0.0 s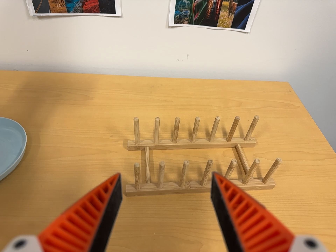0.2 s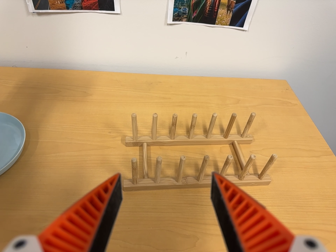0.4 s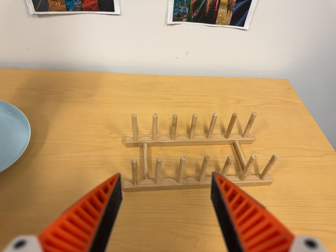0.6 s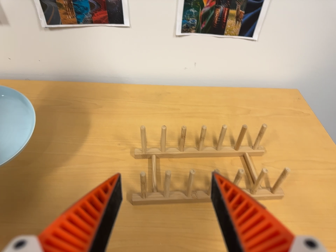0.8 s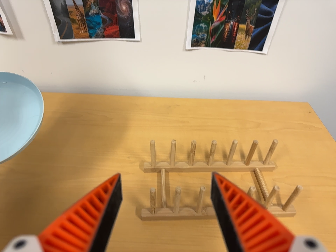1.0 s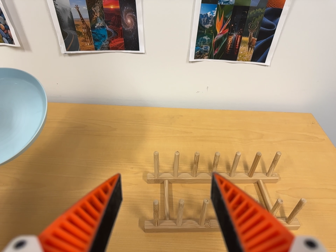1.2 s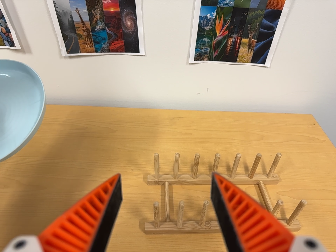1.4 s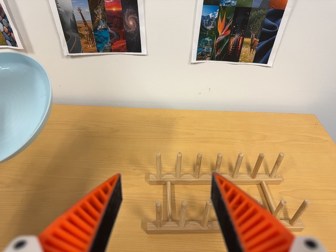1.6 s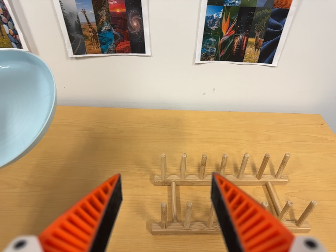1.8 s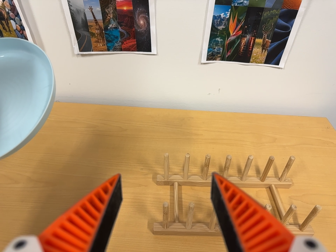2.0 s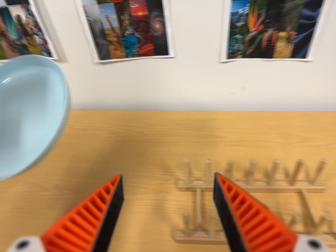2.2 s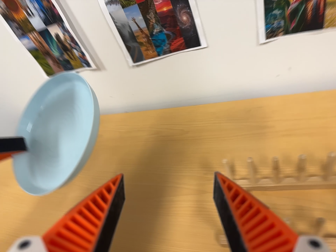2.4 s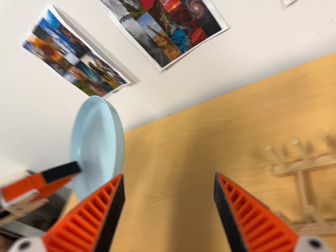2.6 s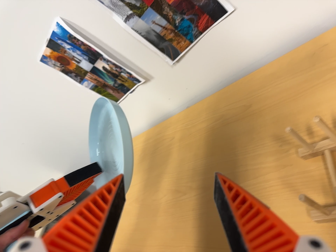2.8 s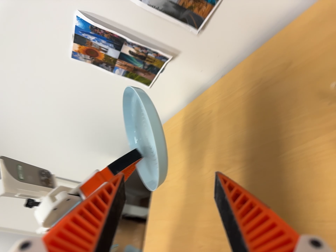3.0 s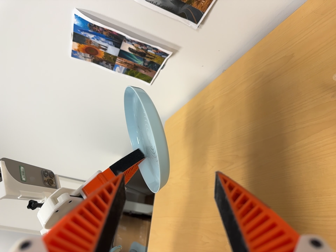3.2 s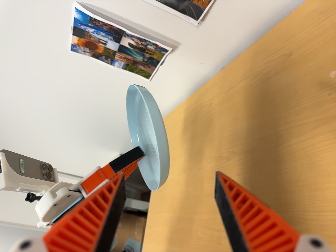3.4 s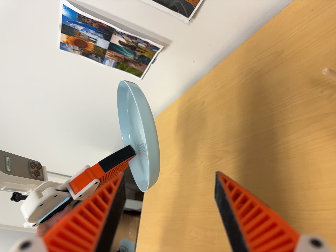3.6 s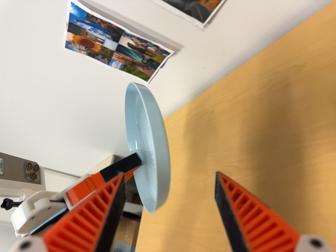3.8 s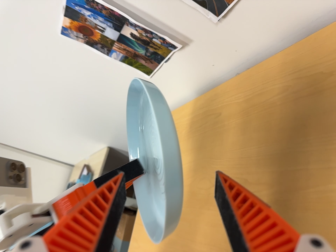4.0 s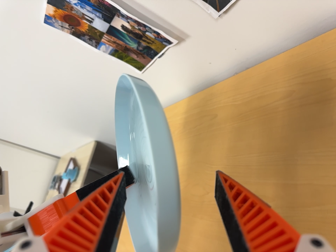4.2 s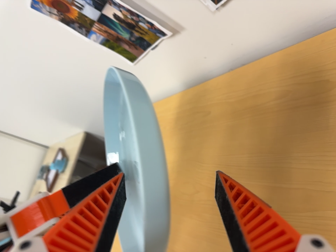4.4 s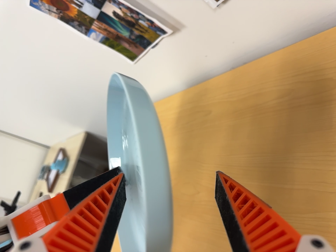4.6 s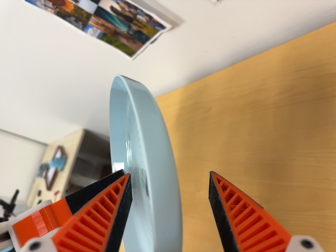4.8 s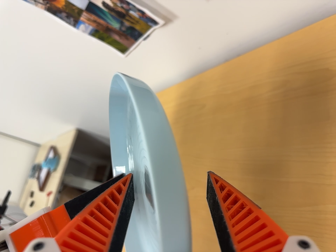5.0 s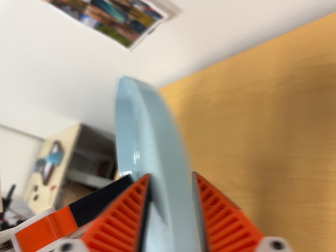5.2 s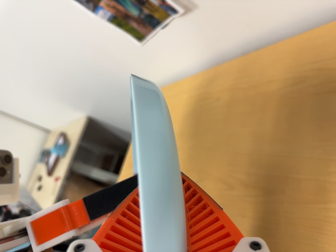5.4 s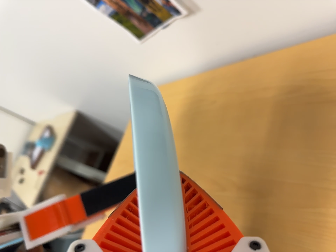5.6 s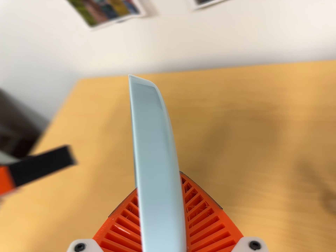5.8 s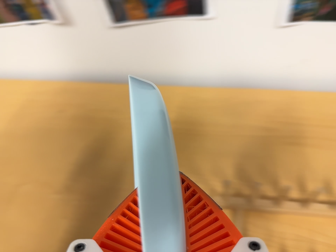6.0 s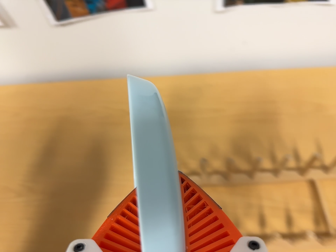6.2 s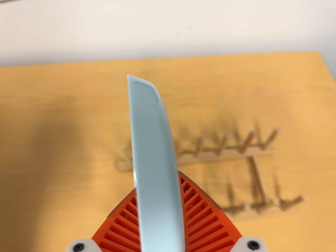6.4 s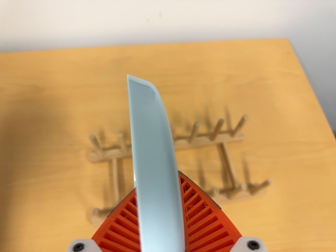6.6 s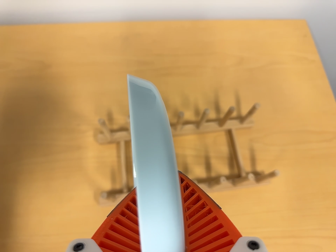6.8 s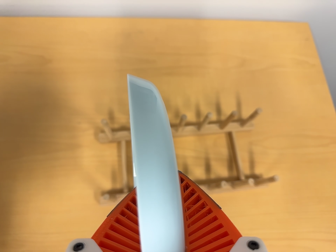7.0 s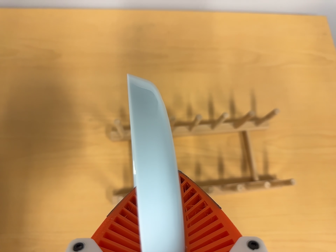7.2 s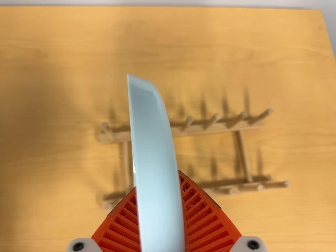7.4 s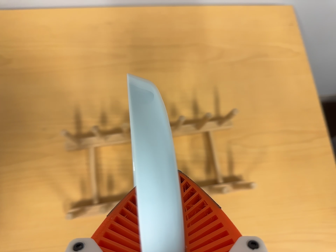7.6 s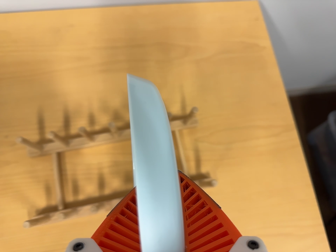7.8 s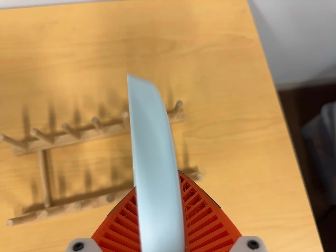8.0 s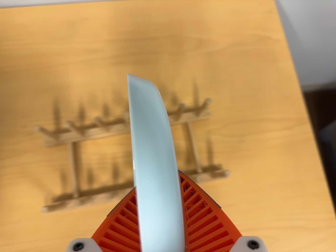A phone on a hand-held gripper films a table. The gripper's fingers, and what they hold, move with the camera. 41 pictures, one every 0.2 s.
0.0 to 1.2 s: The camera shifts only a little, or ends up much as it began.
1.2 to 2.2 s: The scene slides to the right, as the camera pans about 25 degrees to its left. It travels to its right, about 8 cm.
2.2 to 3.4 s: The camera pans to its left by about 30 degrees. It travels to its right, about 12 cm. Its aim tips toward the bottom of its view by about 10 degrees, and the scene shifts upward. It rolls about its line of sight by about 30 degrees, and the scene rotates counterclockwise.
3.4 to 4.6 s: The camera travels forward and toward the top of its view, about 18 cm, so what stands in front looms larger. It rolls about its line of sight by about 10 degrees, and the scene rotates clockwise.
4.6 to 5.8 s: The camera pans to its right by about 40 degrees. It travels to its left, backward and toward the bottom of its view, about 10 cm. It rolls about its line of sight by about 20 degrees, and the scene rotates clockwise.
5.8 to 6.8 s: The camera pans to its right by about 20 degrees. It travels to its right, about 6 cm, so close, fixed things drift to the left. Its aim tips toward the bottom of its view by about 15 degrees, and the scene shifts upward.
6.8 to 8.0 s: The camera travels to its right, about 9 cm, so close, fixed things drift to the left.
The film runs forward here.
